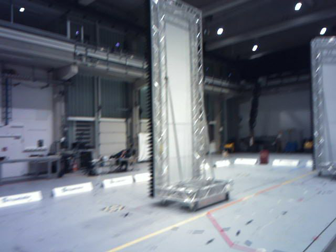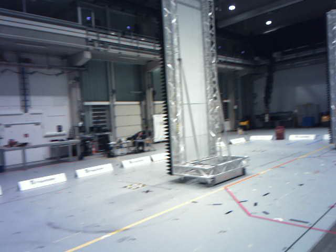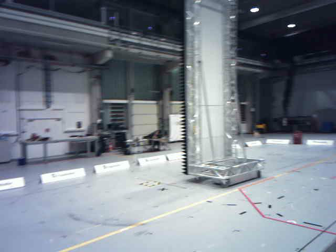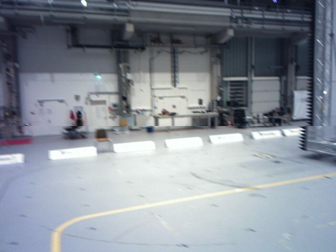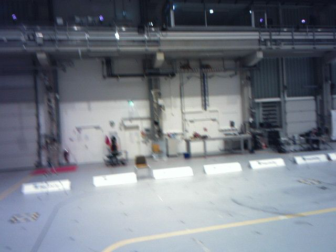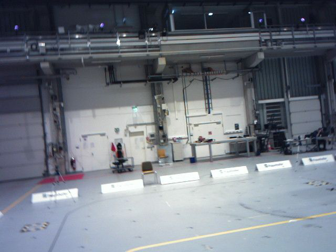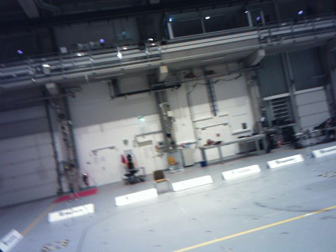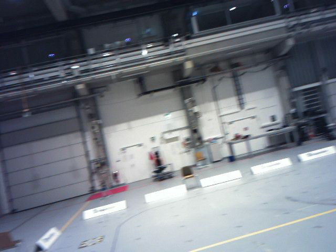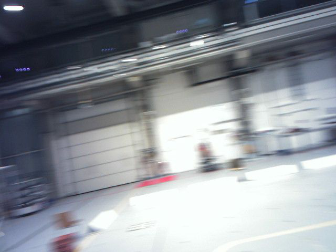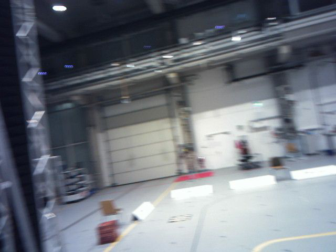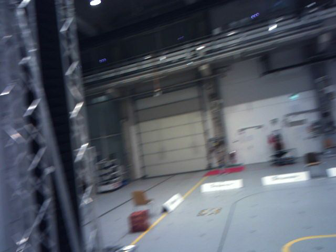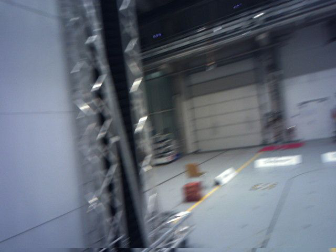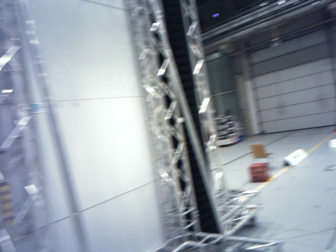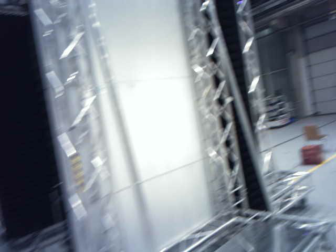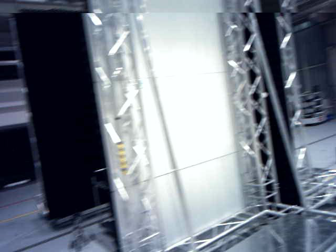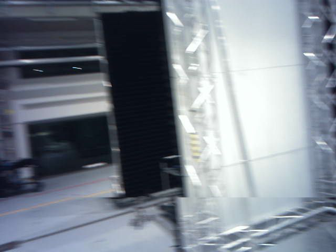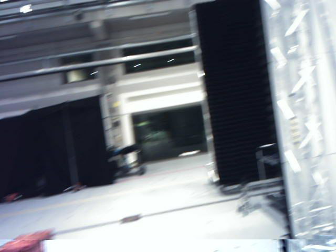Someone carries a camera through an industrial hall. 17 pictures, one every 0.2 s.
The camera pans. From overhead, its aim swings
counterclockwise.
The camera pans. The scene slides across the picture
to the right.
0.0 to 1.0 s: The scene slides to the right, as the camera pans about 25 degrees to its left. It travels backward, about 1 m, so what stands in front gets smaller. Its aim tips downward by about 10 degrees, and the scene shifts upward.
1.0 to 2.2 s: The scene slides to the right, as the camera pans about 55 degrees to its left. It travels backward, about 1 m. It leans over to its right by about 10 degrees, and the scene rotates counterclockwise.
2.2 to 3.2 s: The camera swings to its left by about 50 degrees, and the scene slides to the right. It travels backward, about 0.7 m.
The film runs backward here.
